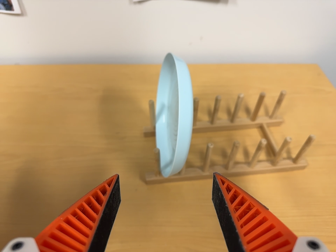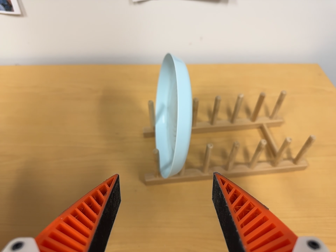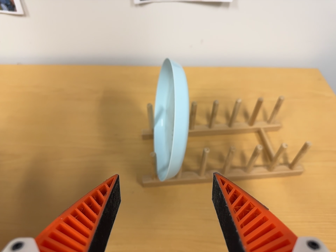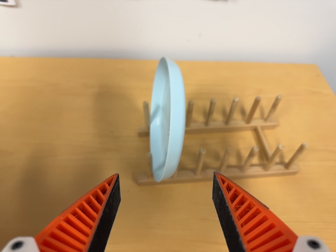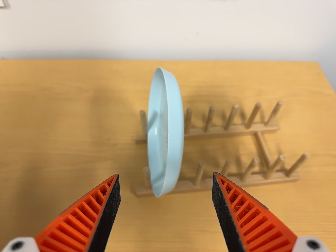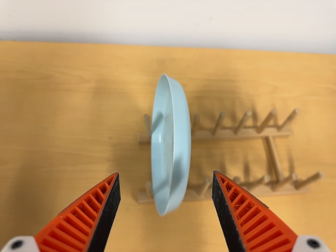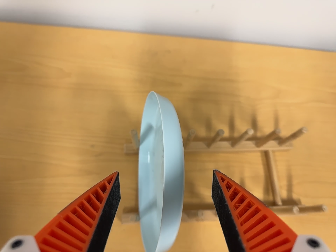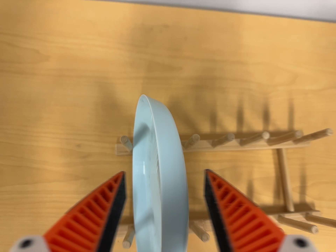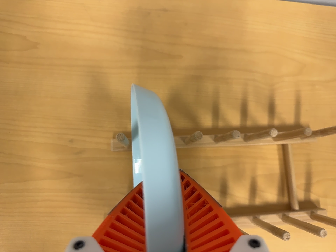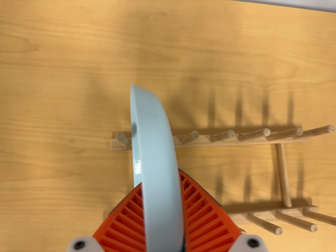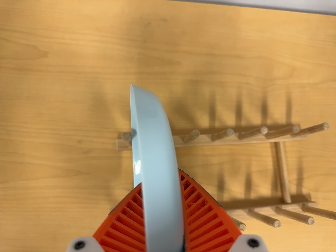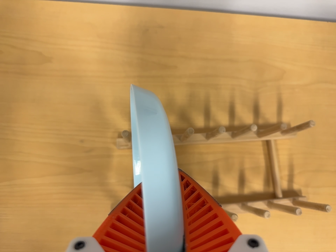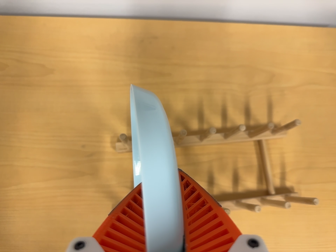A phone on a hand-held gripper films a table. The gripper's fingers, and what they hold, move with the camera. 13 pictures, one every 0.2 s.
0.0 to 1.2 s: The camera travels toward the top of its view and forward, about 20 cm. Its aim tips toward the bottom of its view by about 20 degrees.
1.2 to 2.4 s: The camera travels toward the top of its view, about 5 cm. Its aim tips toward the bottom of its view by about 10 degrees.
The film runs backward here.
